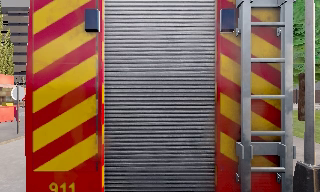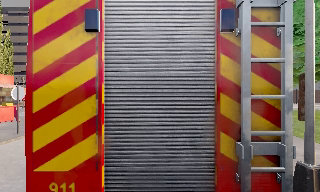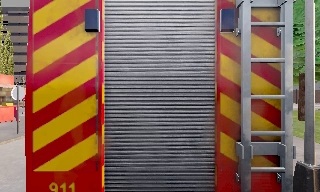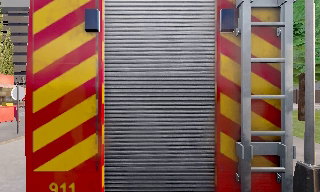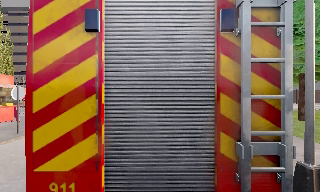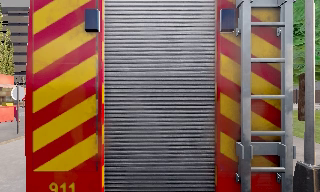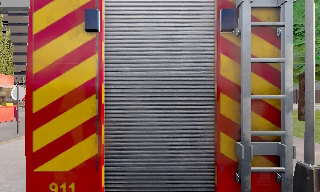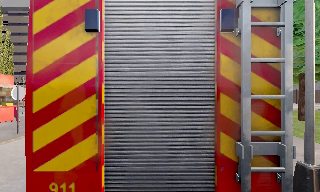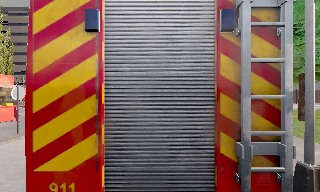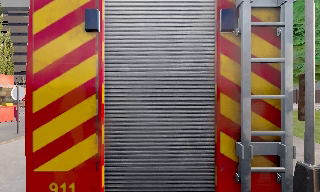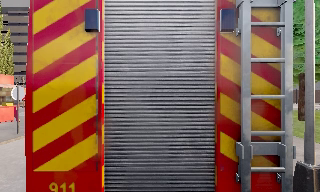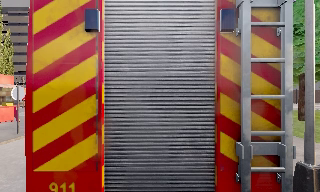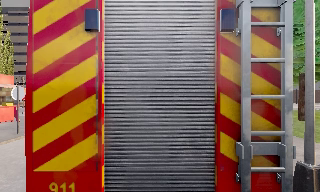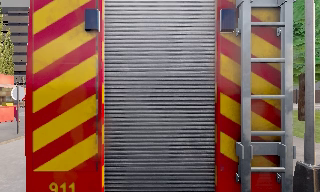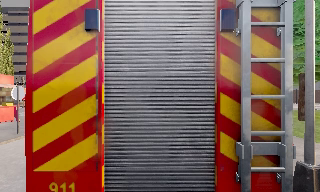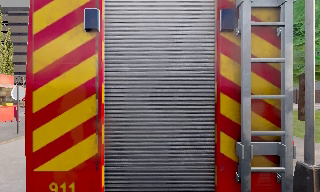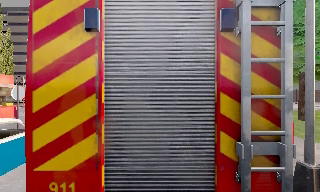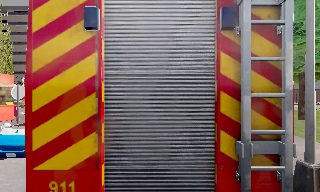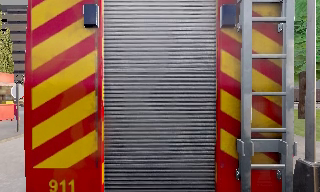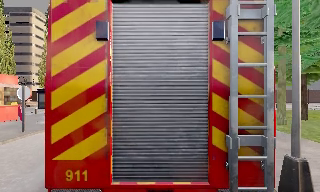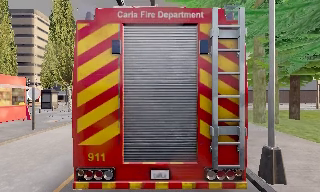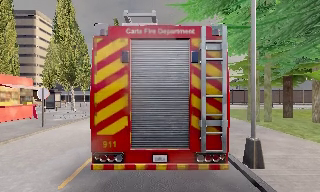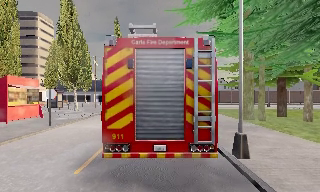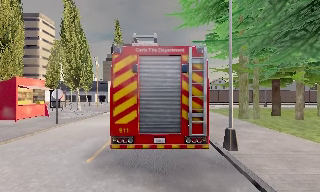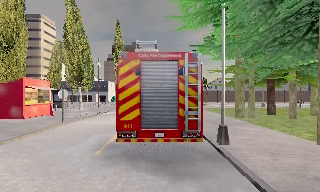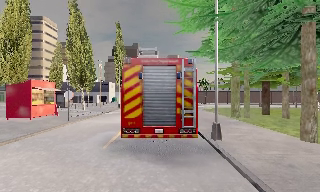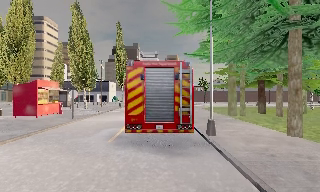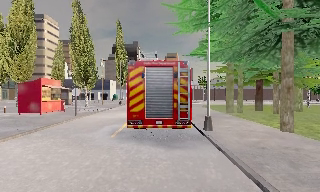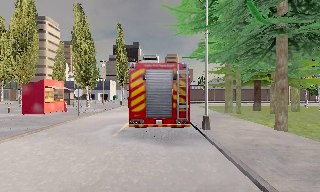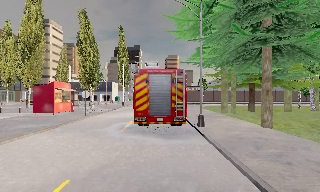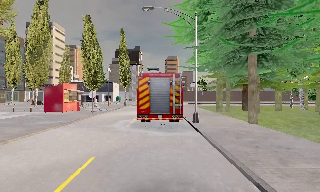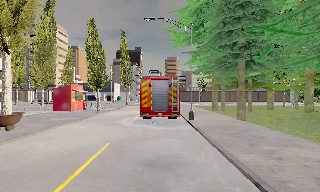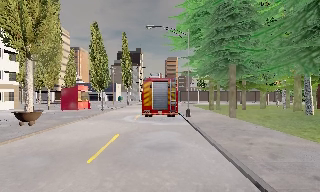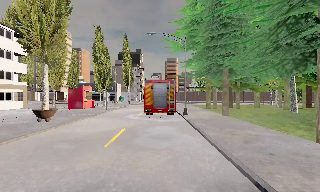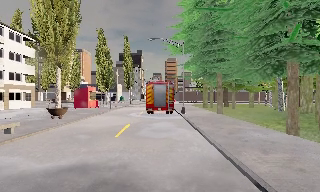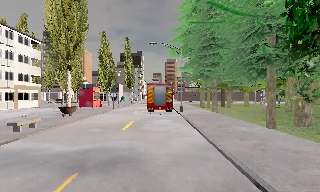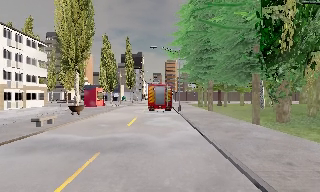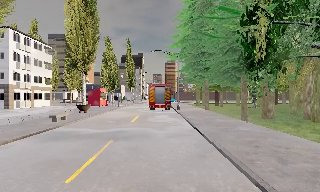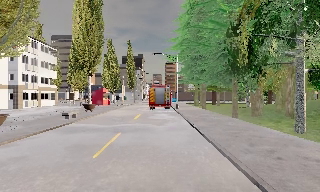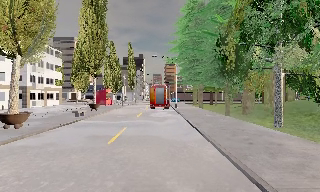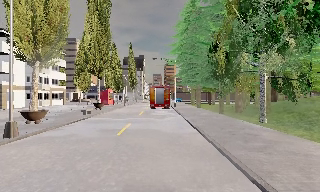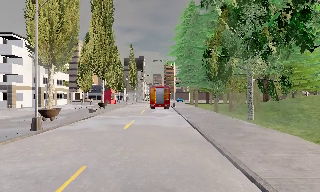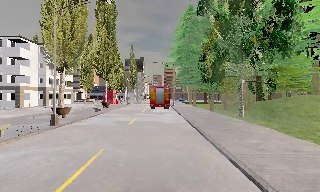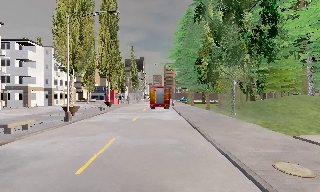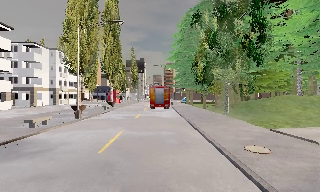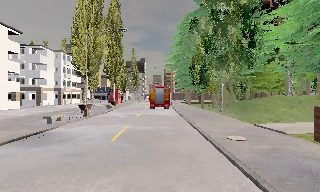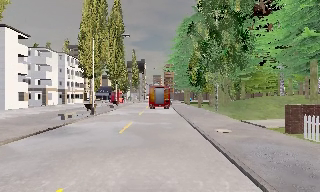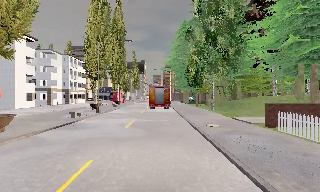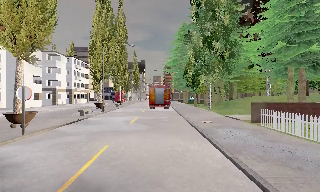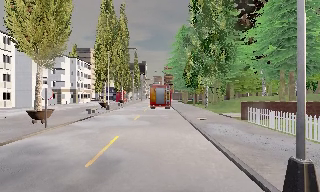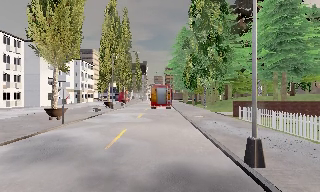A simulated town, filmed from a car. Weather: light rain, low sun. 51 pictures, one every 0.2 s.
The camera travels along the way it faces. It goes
backward.
0.0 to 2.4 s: The camera keeps its place and its aim.
2.4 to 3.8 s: The camera shifts only a little, or ends up much as it began.
3.8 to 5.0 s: The camera travels backward, about 4 m, so what stands in front gets smaller.
5.0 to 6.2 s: The camera travels backward, about 5 m, so what stands in front gets smaller. It gains speed.
6.2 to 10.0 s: The camera travels backward, about 25 m, so what stands in front gets smaller.
The film runs backward here.
